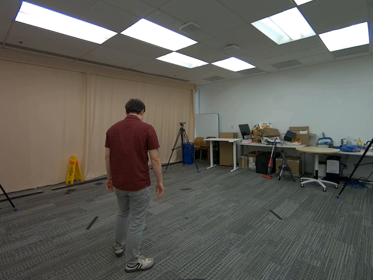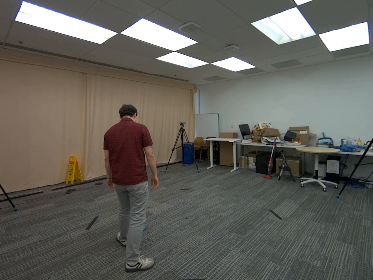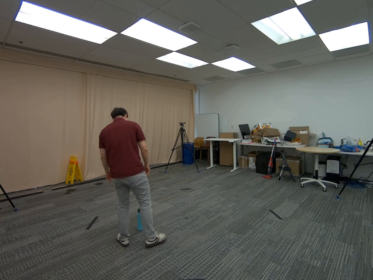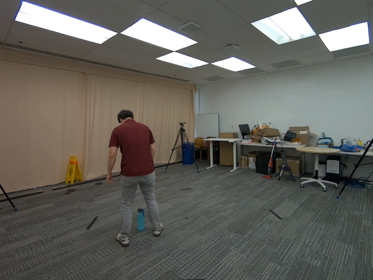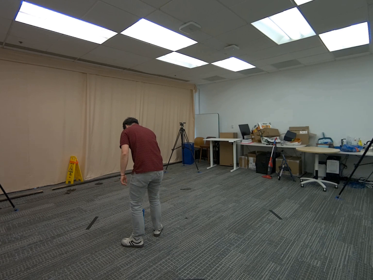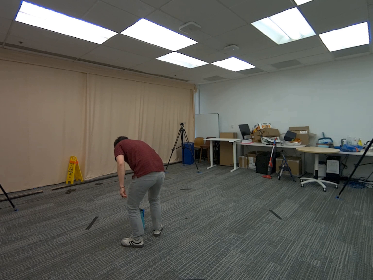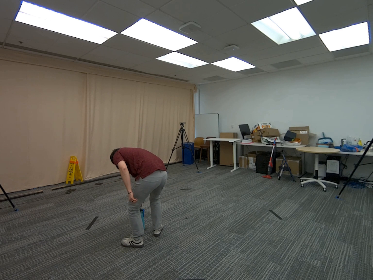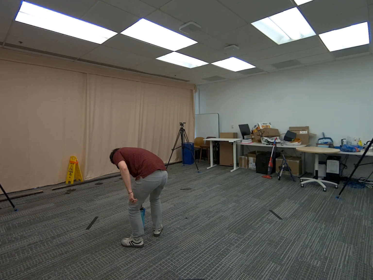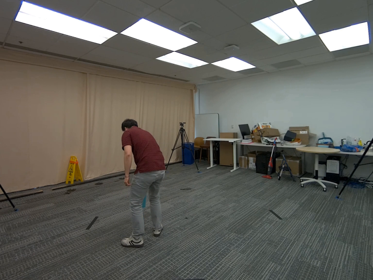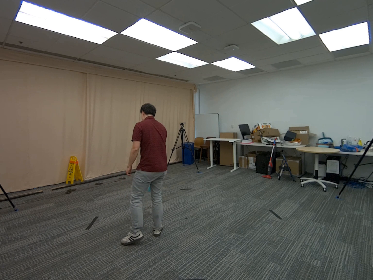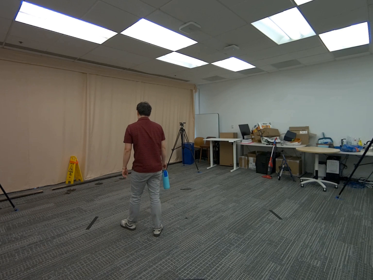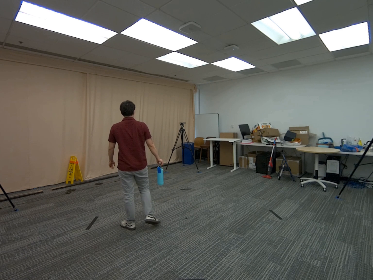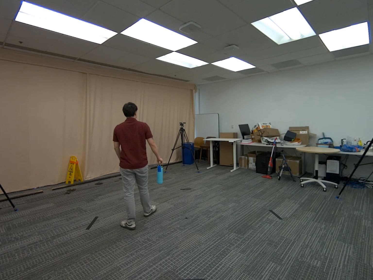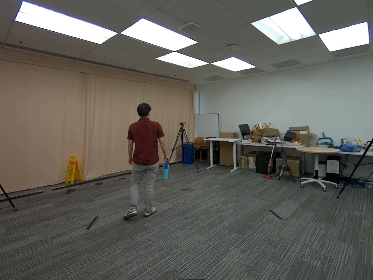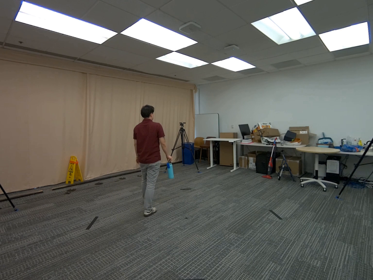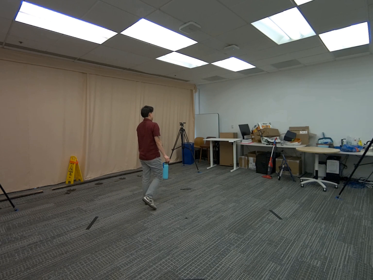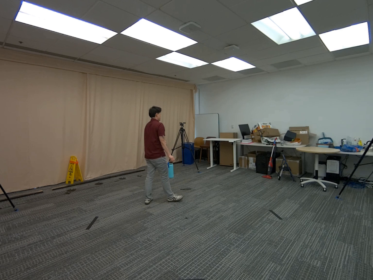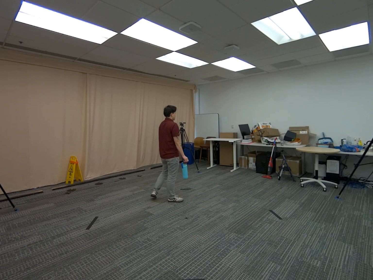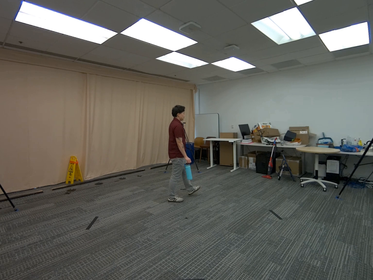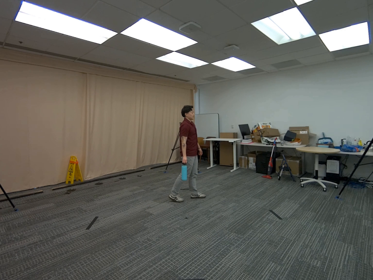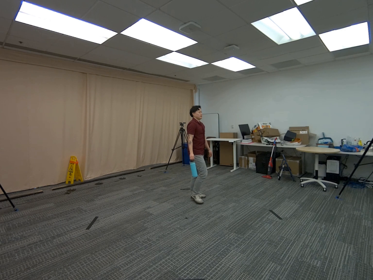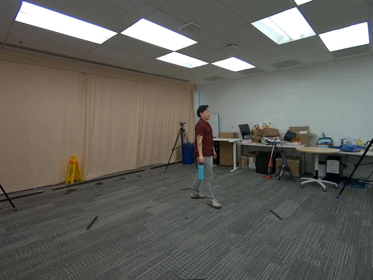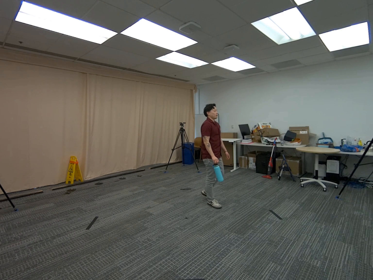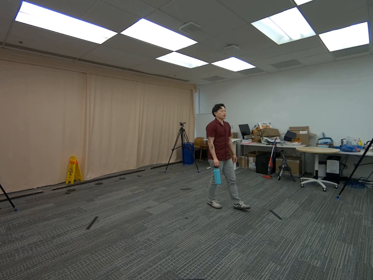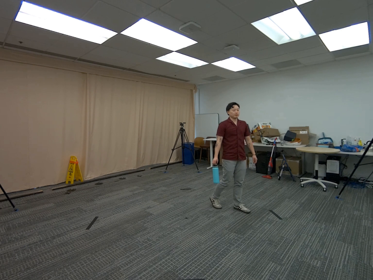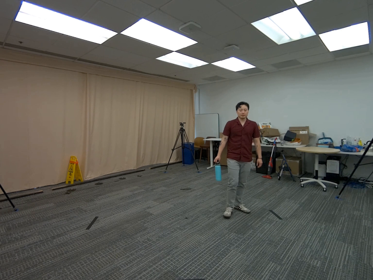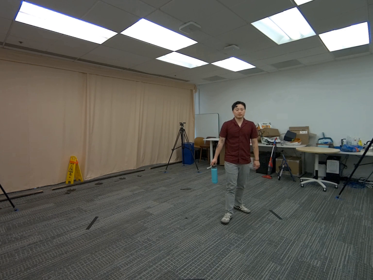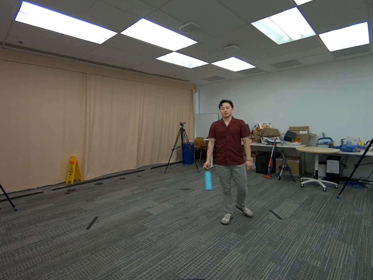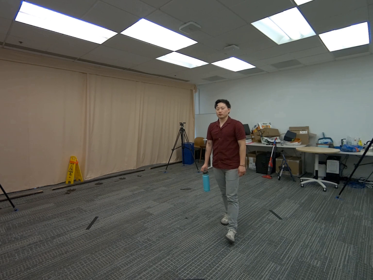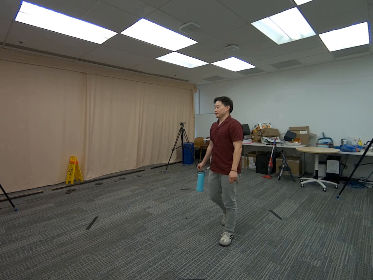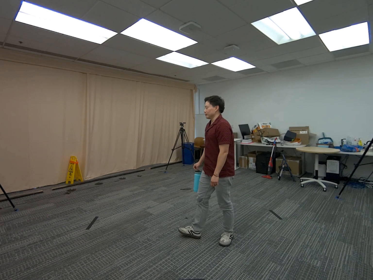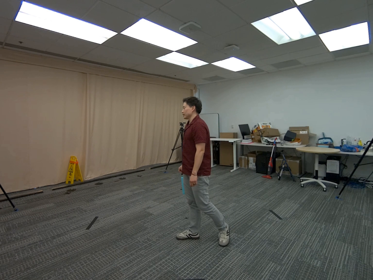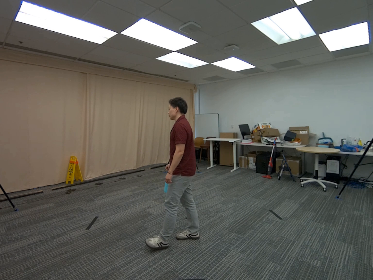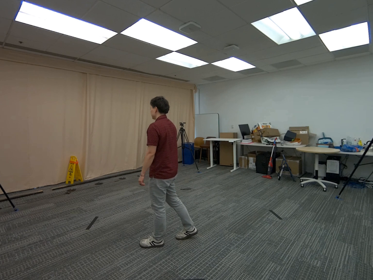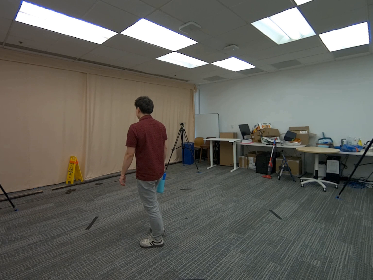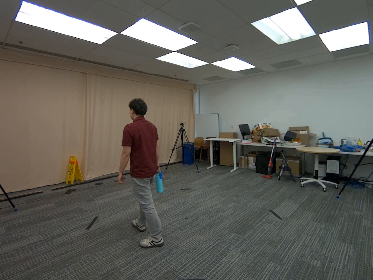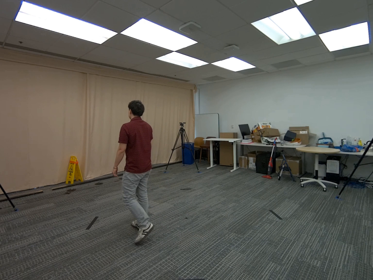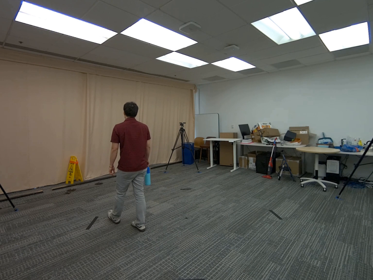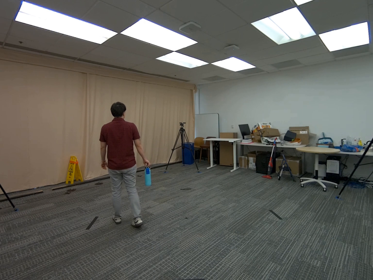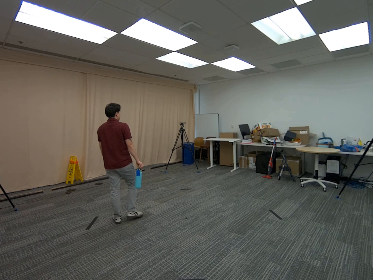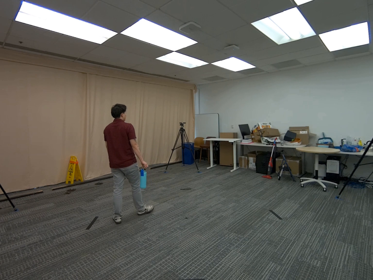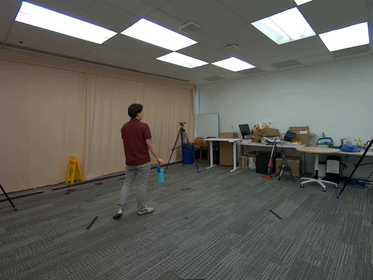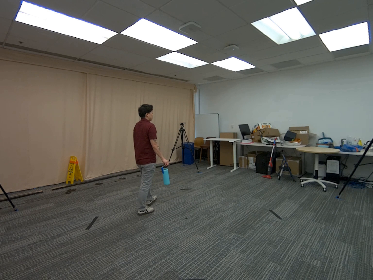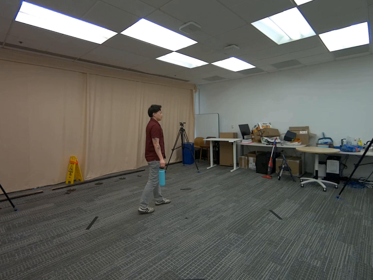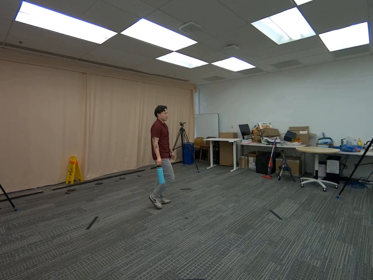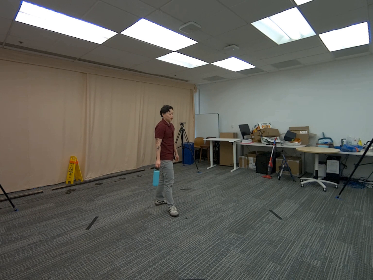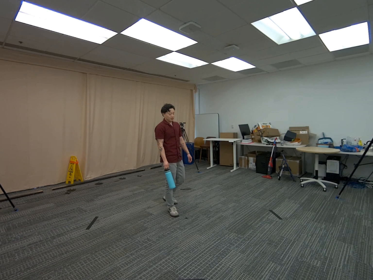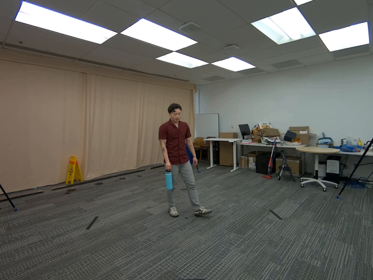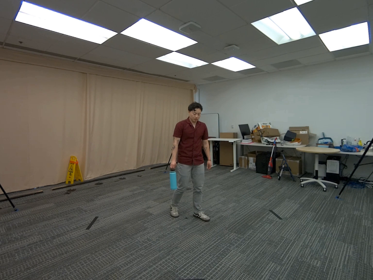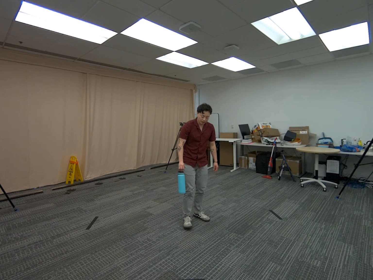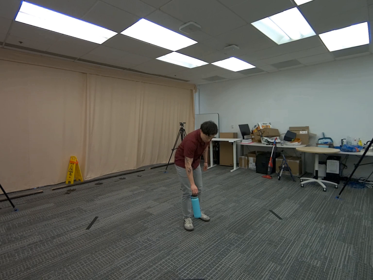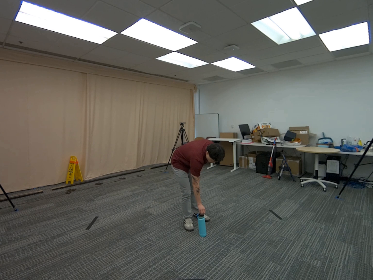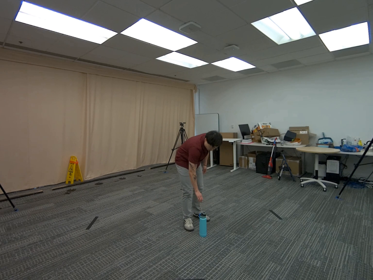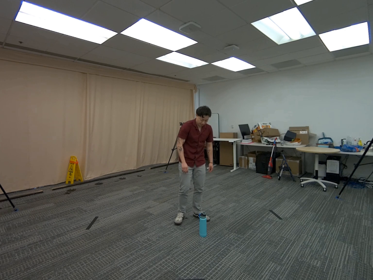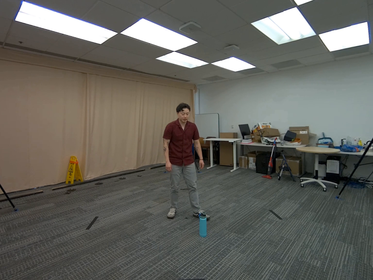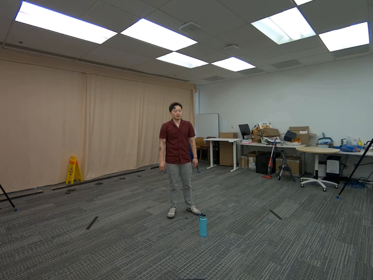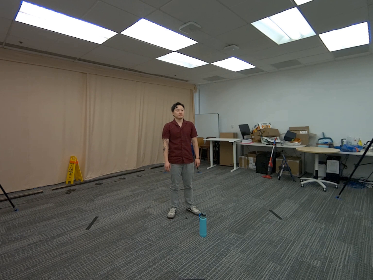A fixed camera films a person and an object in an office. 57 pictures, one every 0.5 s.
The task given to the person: Walk to the cyan water bottle on the ground. Pick it up with your right hand and hold it as you walk around. When finished, place the bottle back on the ground.
